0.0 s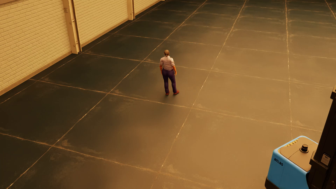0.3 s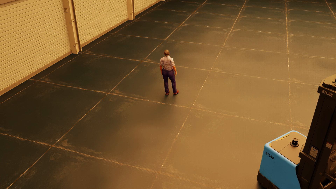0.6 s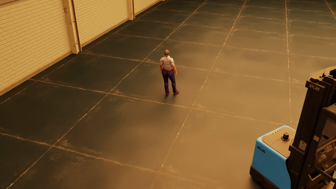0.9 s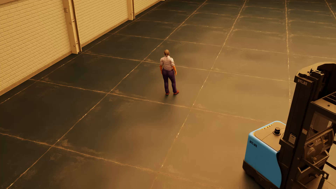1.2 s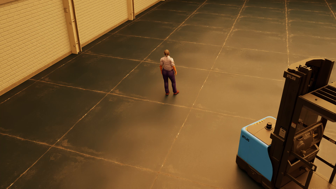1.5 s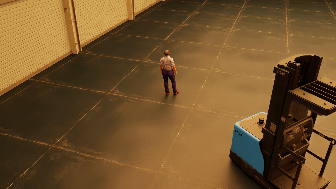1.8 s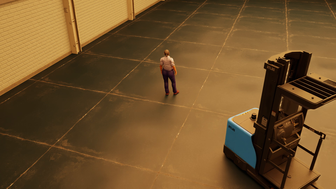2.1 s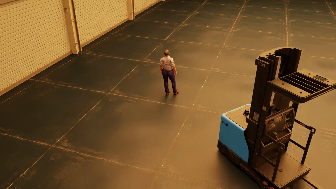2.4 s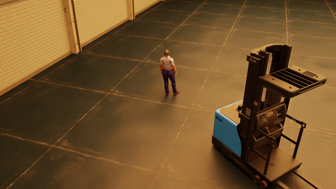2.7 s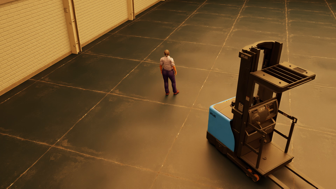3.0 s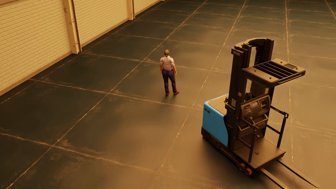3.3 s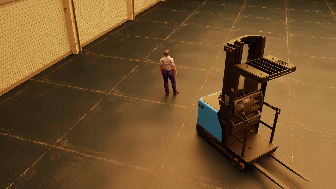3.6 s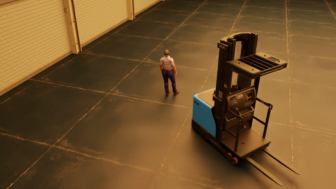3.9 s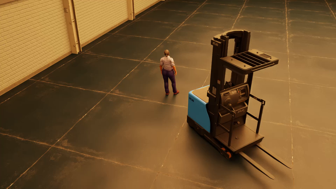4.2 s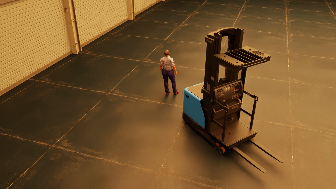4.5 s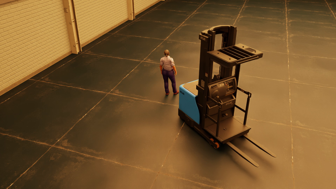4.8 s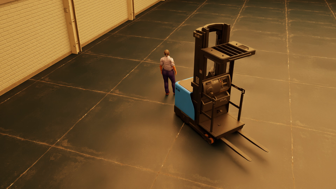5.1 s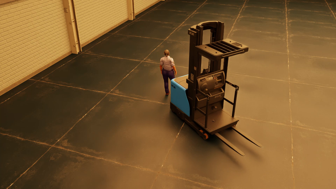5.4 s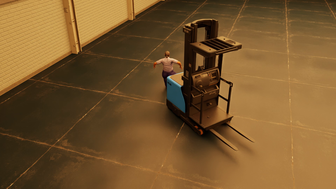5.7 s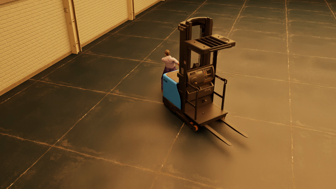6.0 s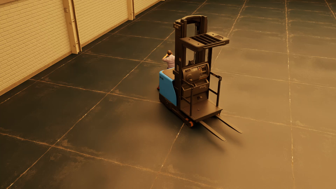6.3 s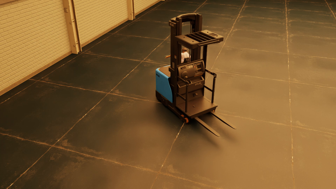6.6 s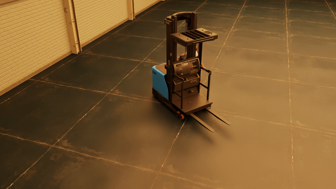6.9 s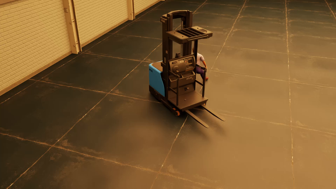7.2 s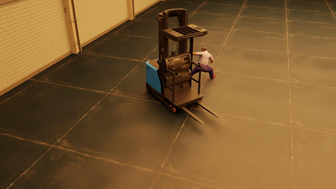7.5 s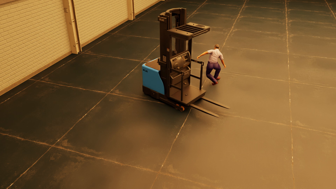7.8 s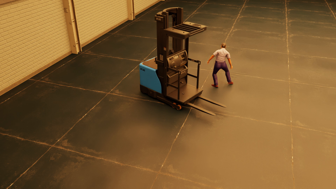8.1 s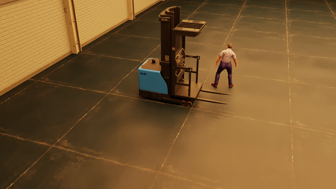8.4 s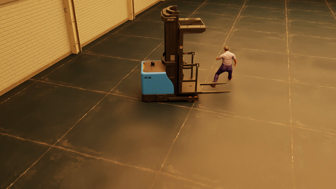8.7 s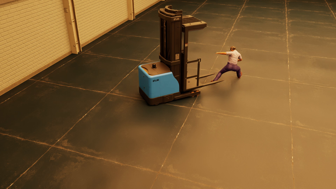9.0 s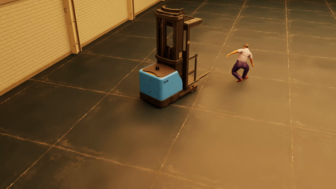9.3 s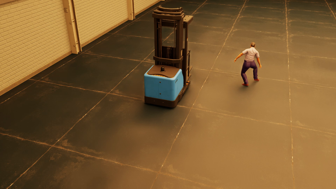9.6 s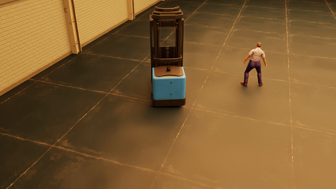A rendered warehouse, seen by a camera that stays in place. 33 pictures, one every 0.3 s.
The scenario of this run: Near miss between a forklift and a person.
